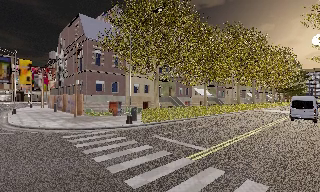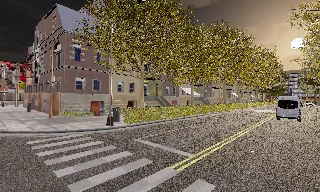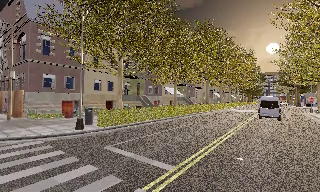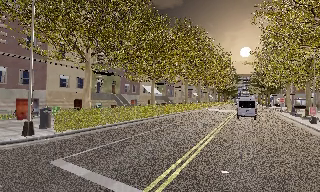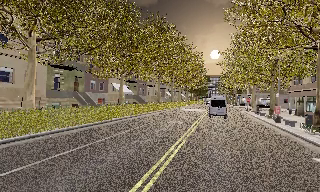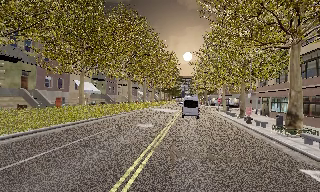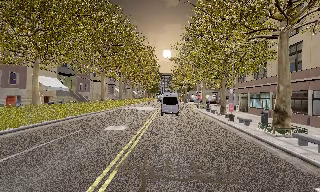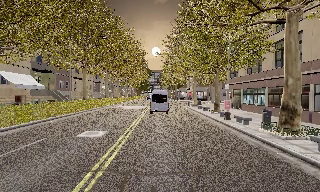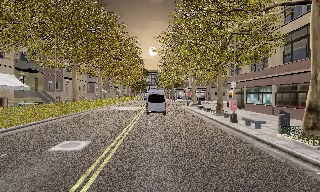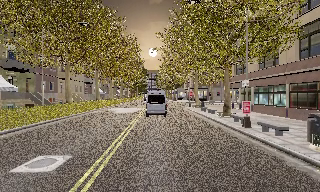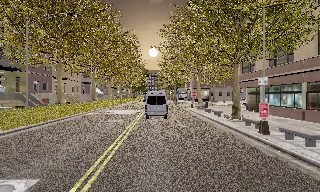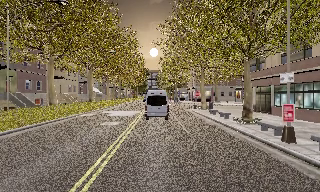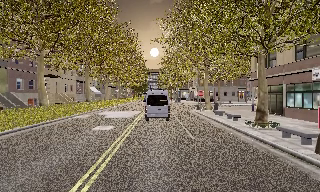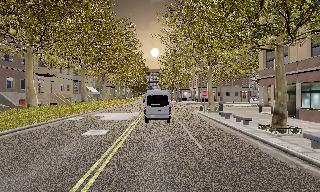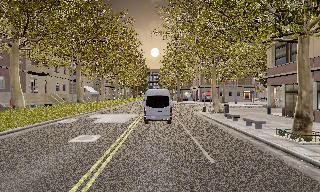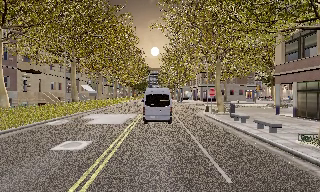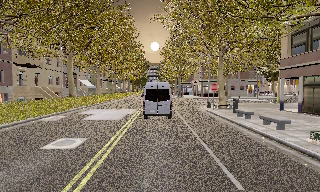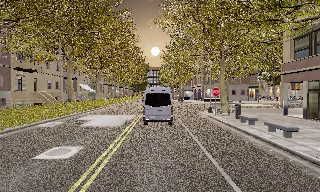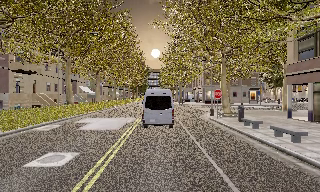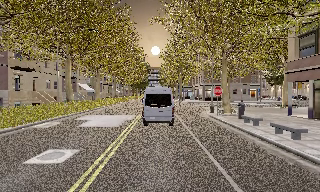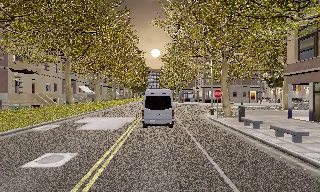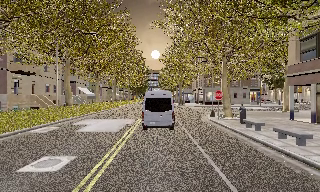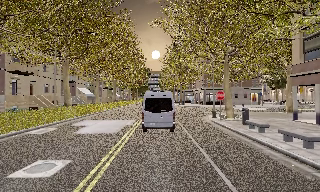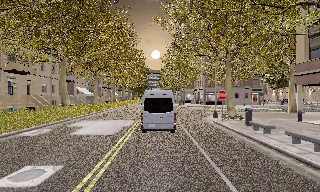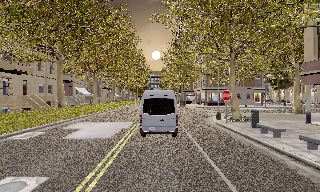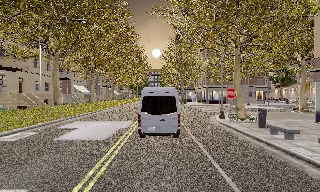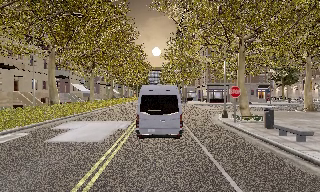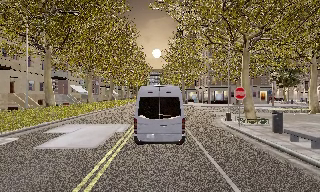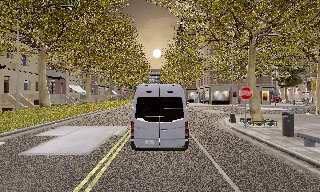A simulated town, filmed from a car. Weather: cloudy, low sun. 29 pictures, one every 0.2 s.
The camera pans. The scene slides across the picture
to the left.
The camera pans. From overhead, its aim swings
clockwise.
0.0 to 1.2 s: The scene slides to the left, as the camera pans about 45 degrees to its right. It travels forward, about 9 m. It gains speed.
1.2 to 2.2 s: The camera travels forward, about 8 m, so what stands in front looms larger.
2.2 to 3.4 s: The camera travels forward, about 6 m, so what stands in front looms larger. It loses speed.
3.4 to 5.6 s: The camera travels forward, about 4.5 m, so what stands in front looms larger. It gains speed.
The film runs forward here.
